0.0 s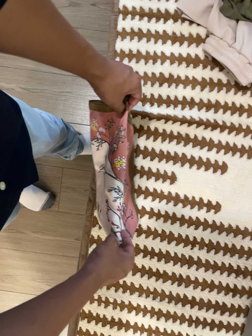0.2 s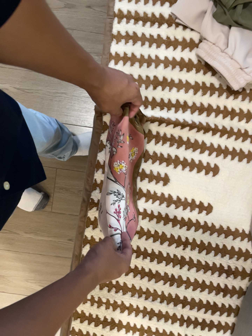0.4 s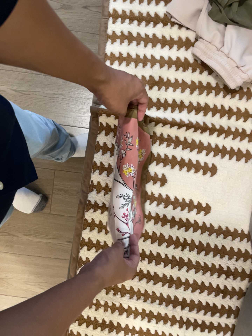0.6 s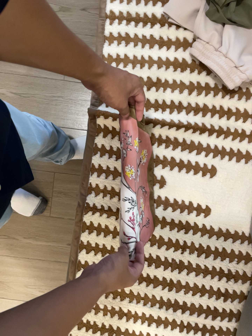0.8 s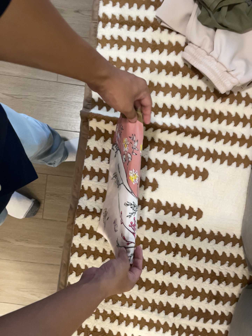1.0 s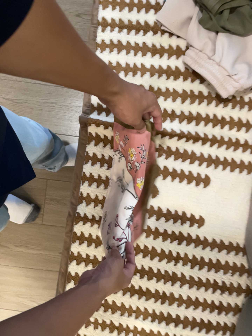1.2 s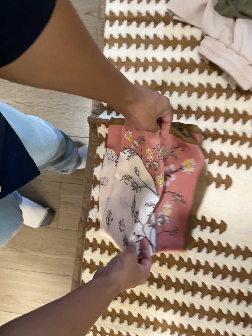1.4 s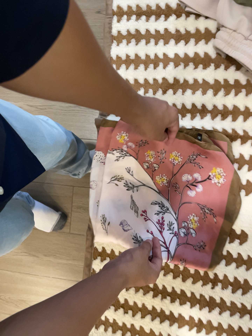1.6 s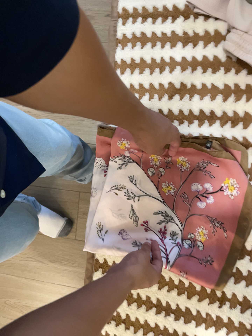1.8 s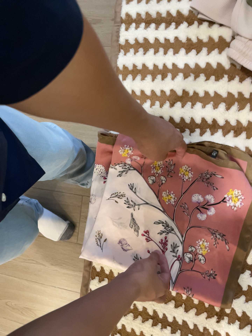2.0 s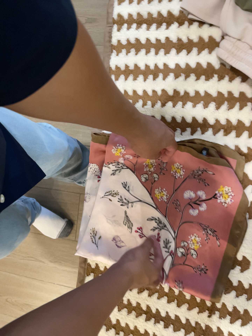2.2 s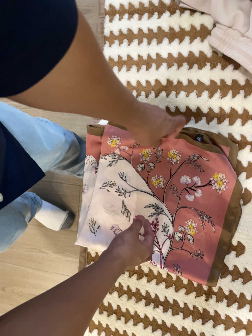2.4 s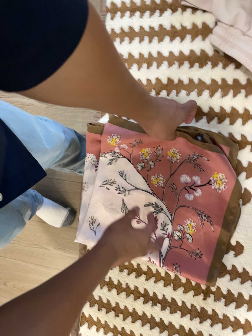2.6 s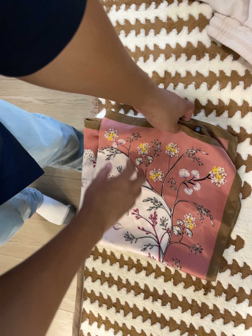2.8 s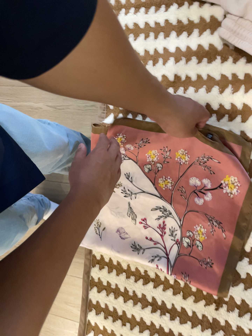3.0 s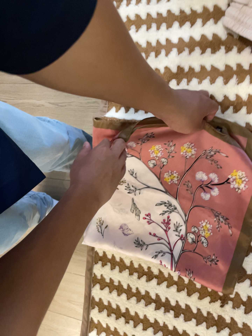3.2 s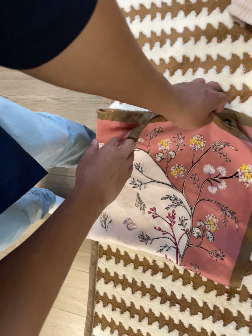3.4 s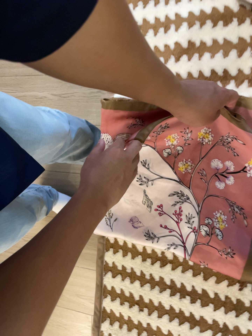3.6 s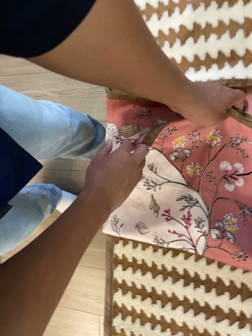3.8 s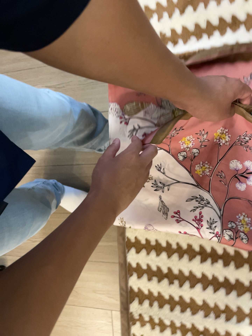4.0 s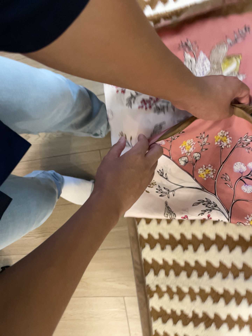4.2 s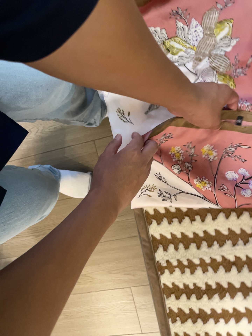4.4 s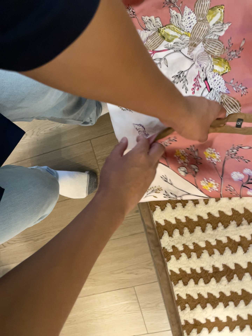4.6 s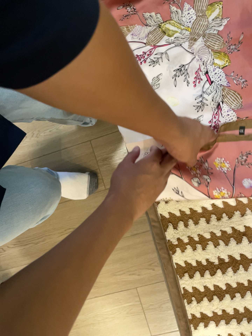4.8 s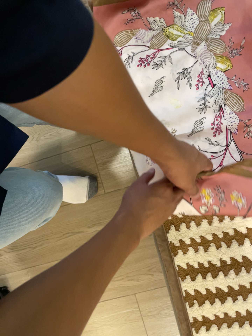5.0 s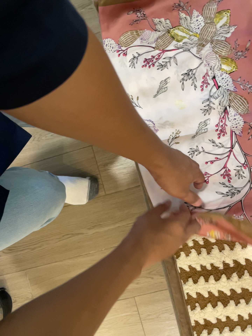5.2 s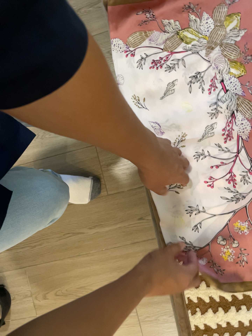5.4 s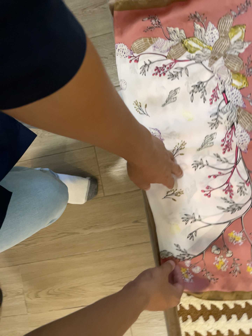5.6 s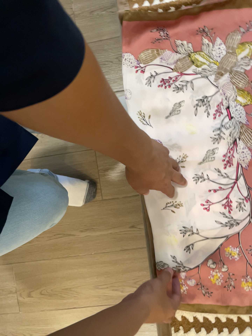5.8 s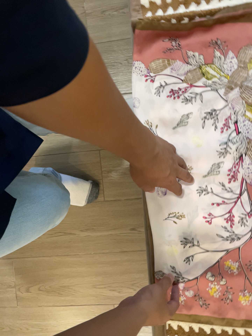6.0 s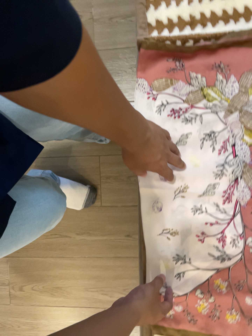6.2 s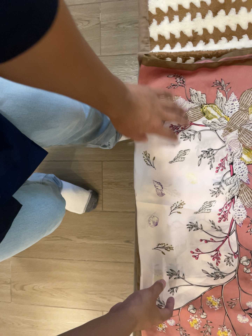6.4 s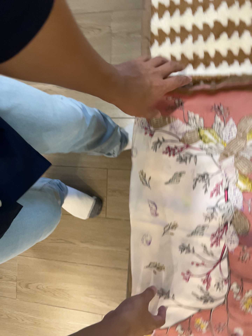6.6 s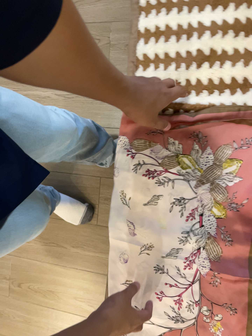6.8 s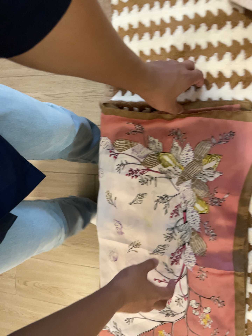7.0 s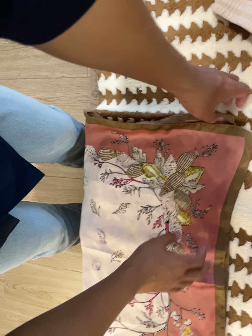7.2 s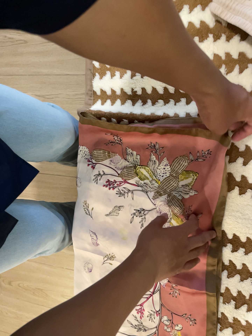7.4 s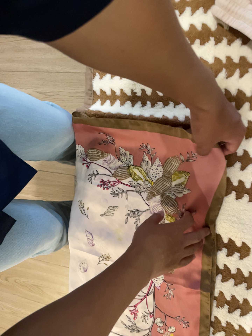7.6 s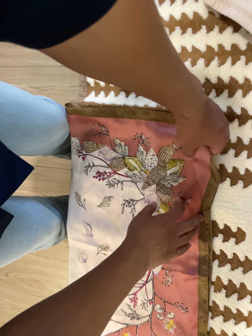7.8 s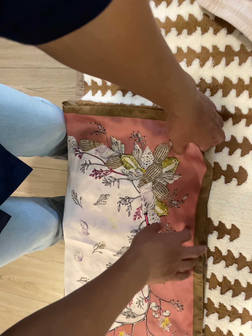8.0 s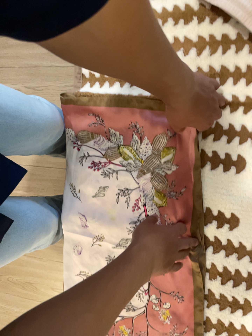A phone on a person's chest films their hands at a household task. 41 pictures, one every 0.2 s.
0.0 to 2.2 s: The camera pans to its left by about 15 degrees. It travels to its right, forward and toward the top of its view, about 20 cm.
2.2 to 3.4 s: The camera travels forward, about 7 cm, so what stands in front looms larger.
3.4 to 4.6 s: The camera travels toward the bottom of its view and to its left, about 30 cm, so close, fixed things drift upward. It rolls about its line of sight by about 20 degrees, and the scene rotates counterclockwise.
4.6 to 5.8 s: The camera rolls about its line of sight by about 10 degrees, and the scene rotates clockwise.
5.8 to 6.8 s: The camera travels toward the top of its view and to its right, about 28 cm, so close, fixed things drift downward.
6.8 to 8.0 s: The camera travels to its right, about 6 cm, so close, fixed things drift to the left.
The film runs backward here.
